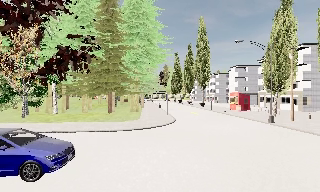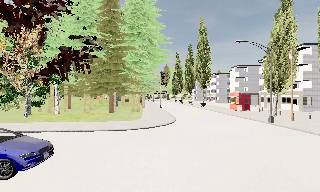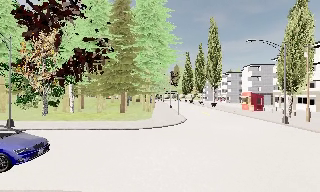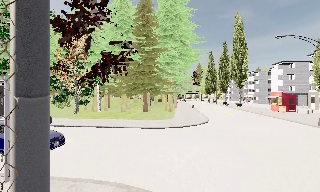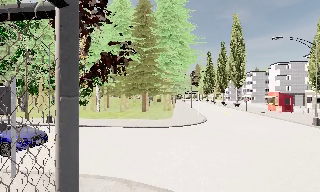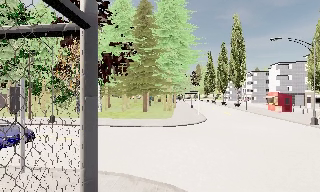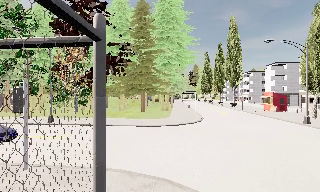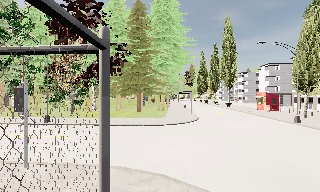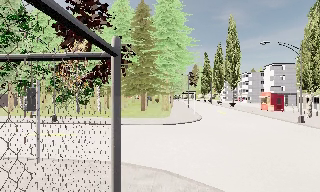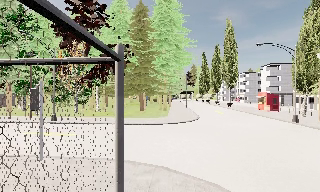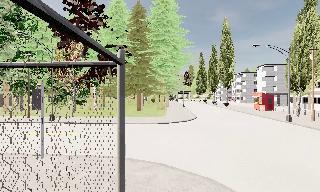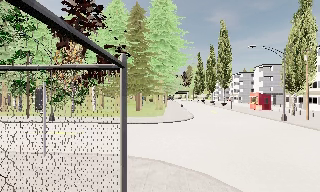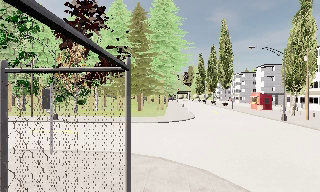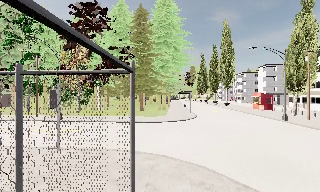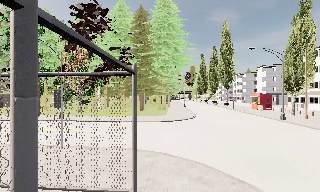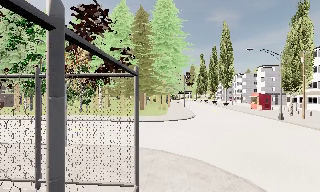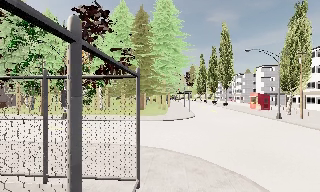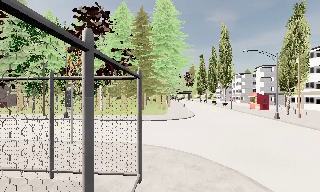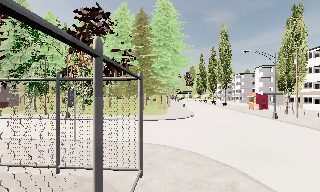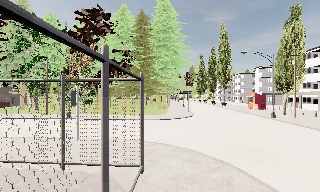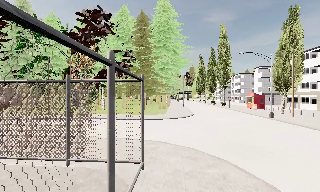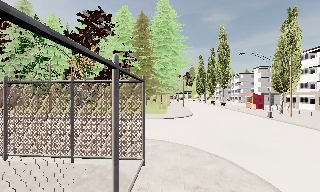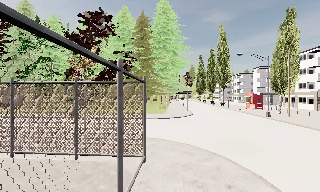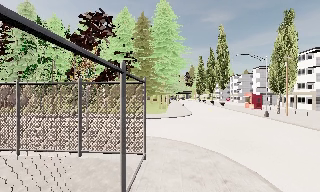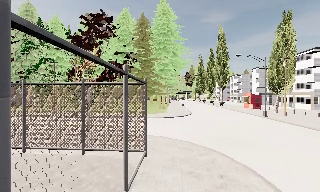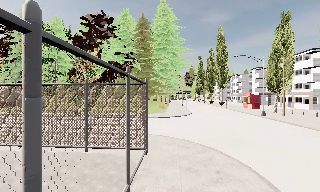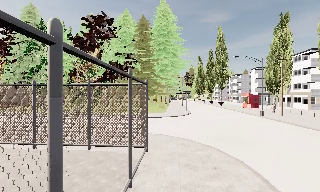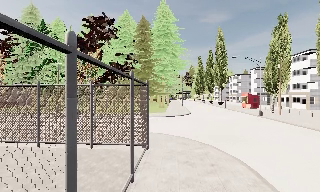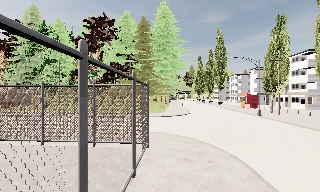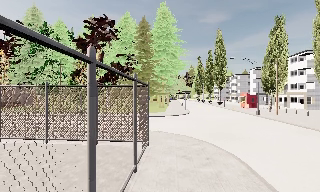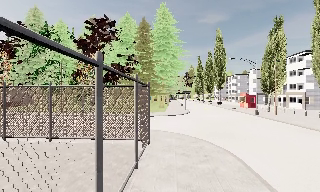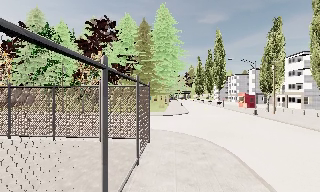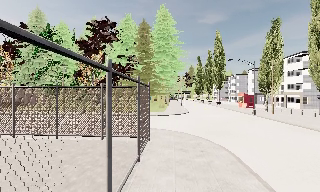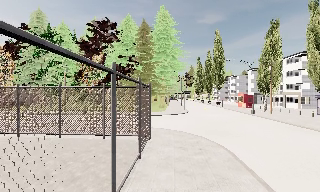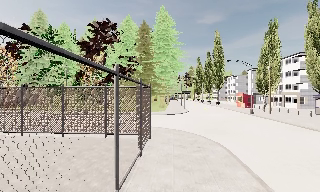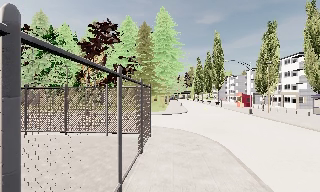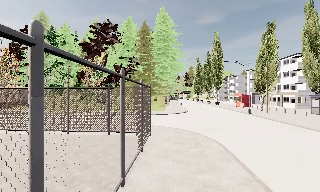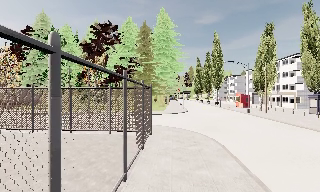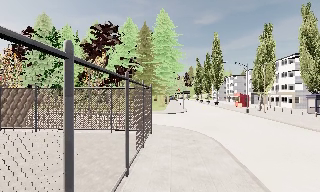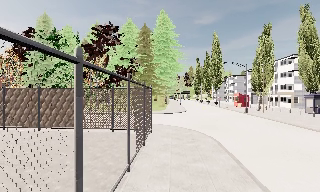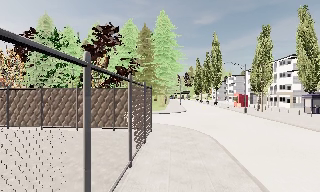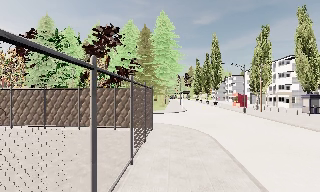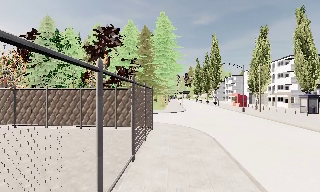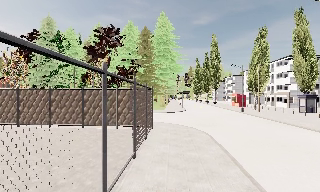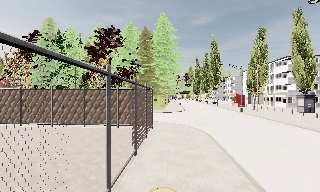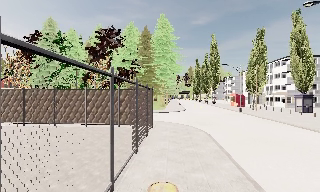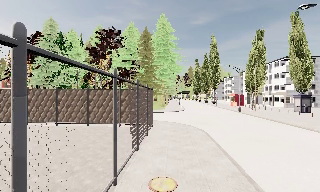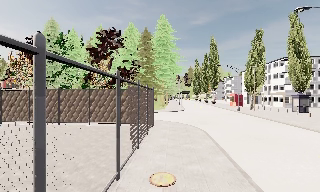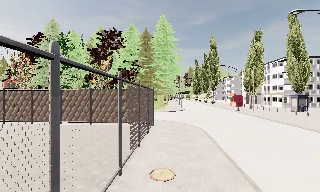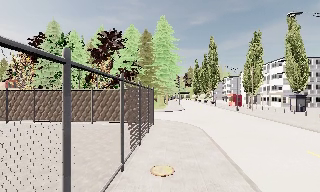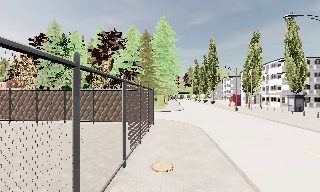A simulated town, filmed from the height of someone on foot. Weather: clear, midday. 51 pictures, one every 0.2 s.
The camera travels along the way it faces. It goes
backward.
0.0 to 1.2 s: The camera swings to its left by about 10 degrees, and the scene slides to the right. It travels backward, about 1.5 m, so what stands in front gets smaller.
1.2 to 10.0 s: The camera travels backward, about 13 m, so what stands in front gets smaller.
The film runs backward here.
